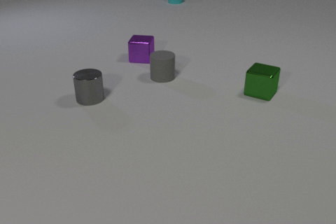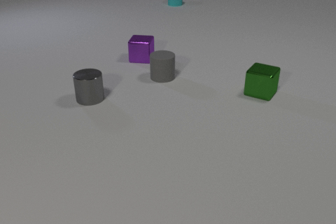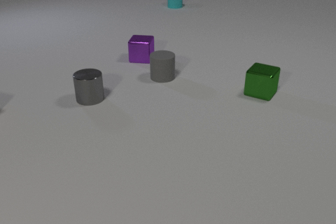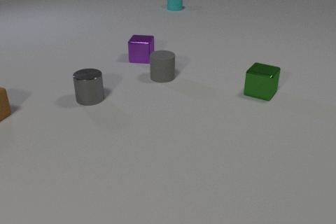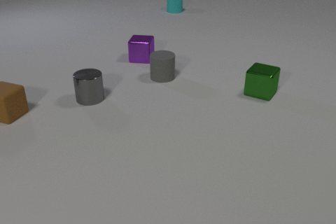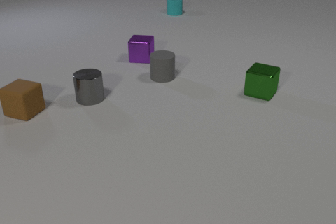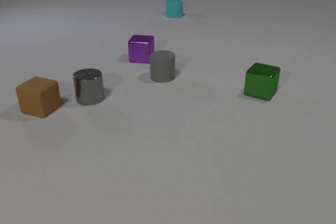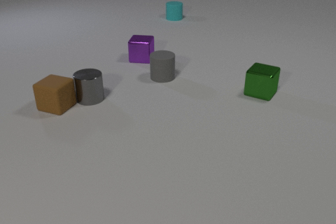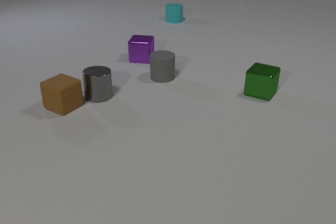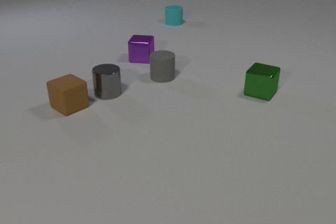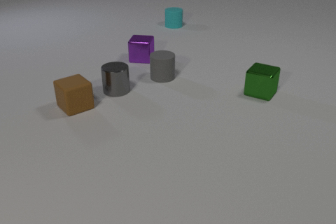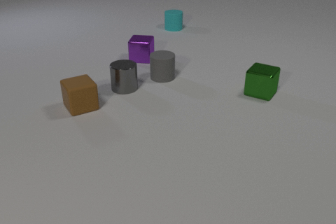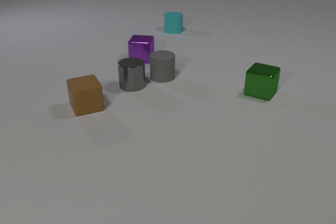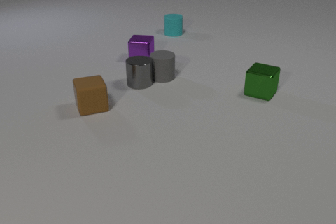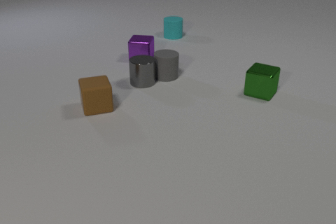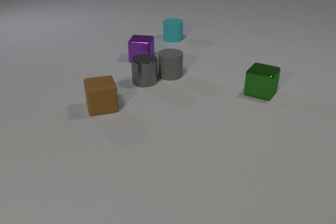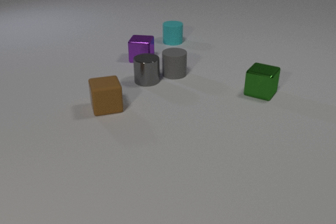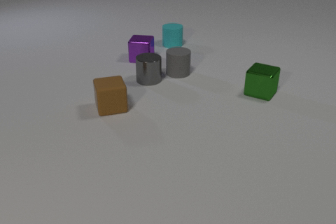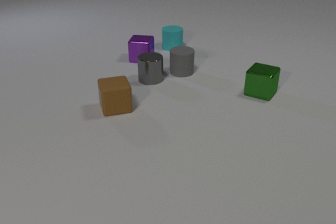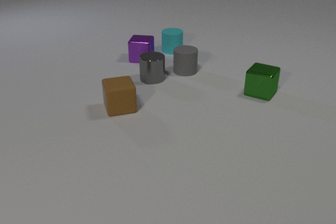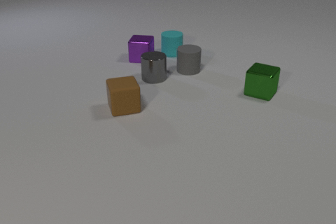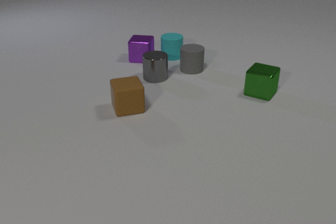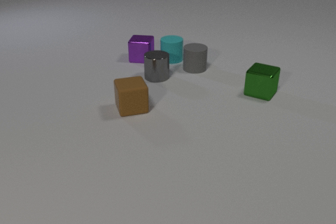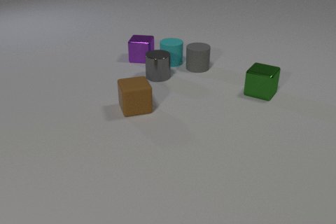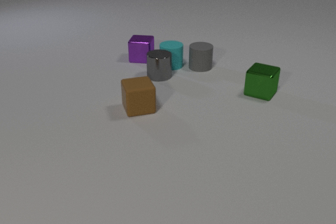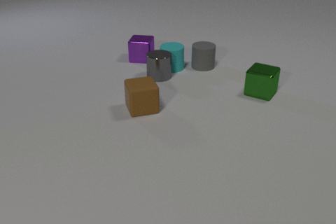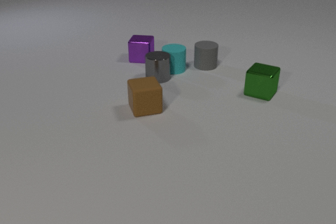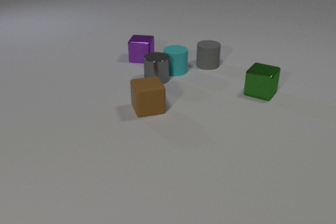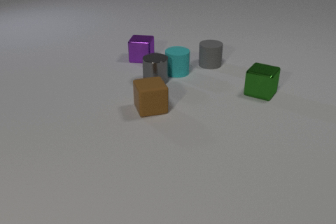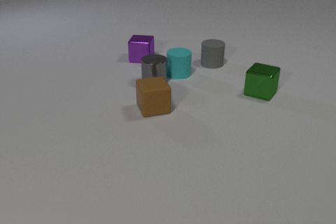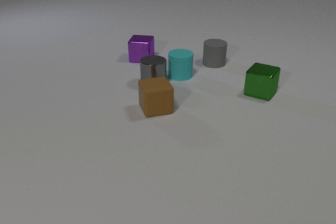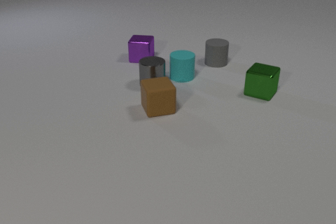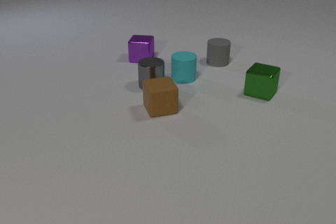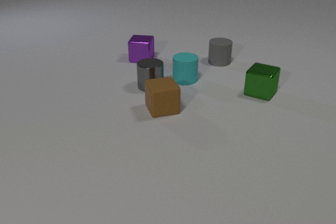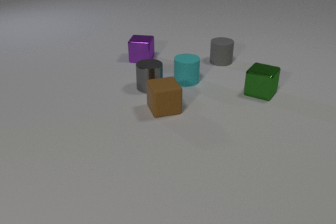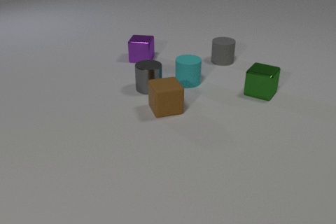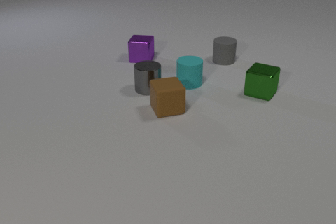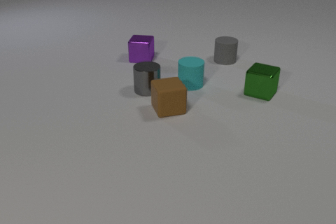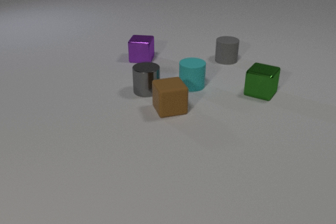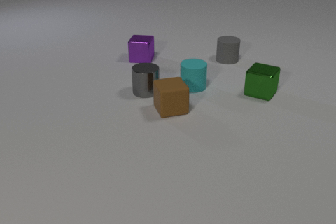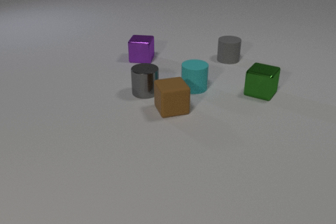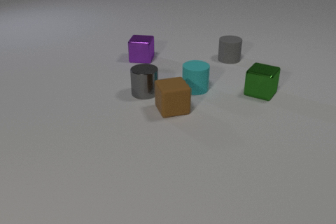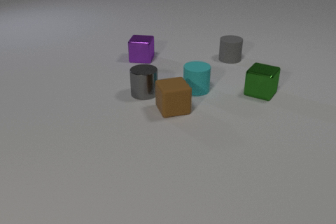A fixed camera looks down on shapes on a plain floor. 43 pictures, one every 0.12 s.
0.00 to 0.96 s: The brown rubber cube comes in at the left edge, slides to the right. The gray metal cylinder slides to the right. The cyan rubber cylinder slides toward the camera. The brown rubber cube and the gray metal cylinder collide.
0.96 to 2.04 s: The brown rubber cube slides to the right, spins clockwise seen from above by about 45 degrees, its near face sliding to the left. The gray metal cylinder slides to the right and away from the camera. The gray rubber cylinder slides to the right and away from the camera. The cyan rubber cylinder slides toward the camera. The gray metal cylinder and the gray rubber cylinder collide.
2.04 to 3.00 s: The brown rubber cube slides to the right. The gray metal cylinder slides to the right and away from the camera. The gray rubber cylinder slides to the right and away from the camera. The cyan rubber cylinder slides toward the camera. The gray metal cylinder and the cyan rubber cylinder collide.
3.00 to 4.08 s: The brown rubber cube slides to the right. The gray metal cylinder slides toward the camera. The gray rubber cylinder slides to the right and away from the camera. The cyan rubber cylinder slides toward the camera and to the right.
4.08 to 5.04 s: The brown rubber cube slides to the right. The gray metal cylinder slides toward the camera. The gray rubber cylinder slides to the right and away from the camera. The cyan rubber cylinder slides toward the camera and to the right.
How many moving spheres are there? 0.
How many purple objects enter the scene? 0.
How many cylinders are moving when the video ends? 3.
